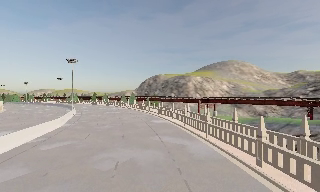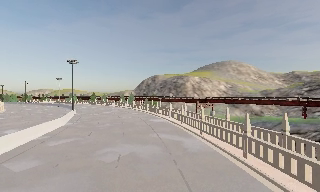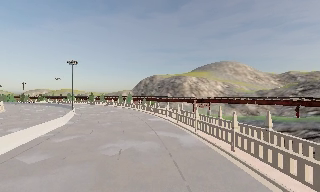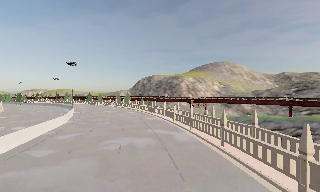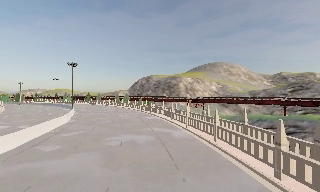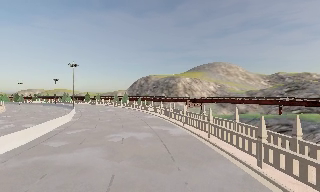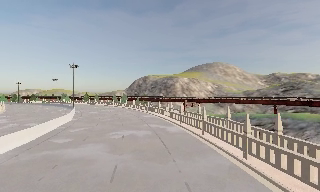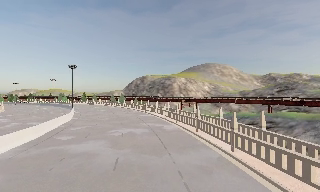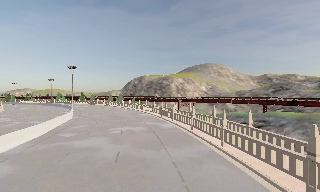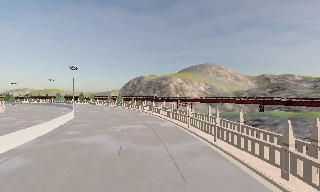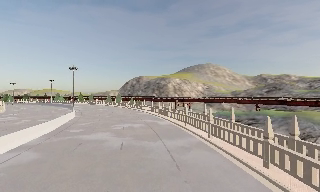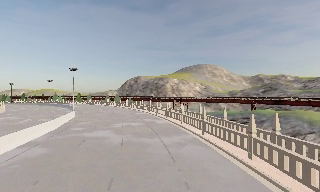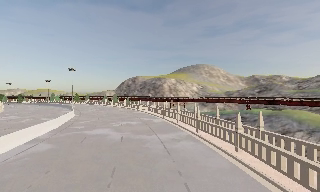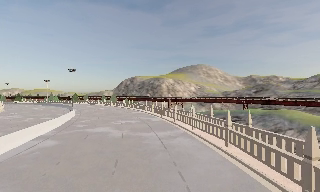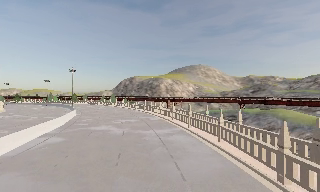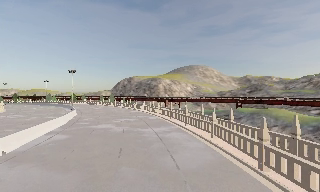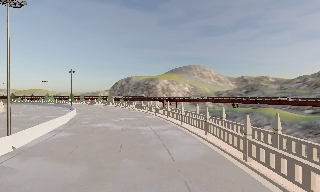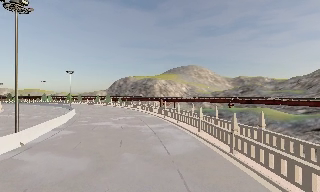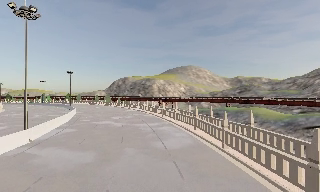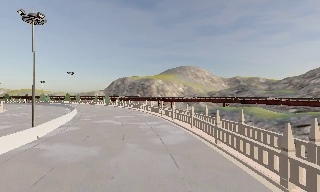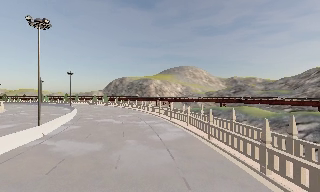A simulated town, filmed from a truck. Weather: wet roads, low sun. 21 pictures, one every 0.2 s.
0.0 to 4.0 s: The camera swings to its right by about 10 degrees, and the scene slides to the left. It travels backward, about 25 m, so what stands in front gets smaller.
The film runs backward here.
